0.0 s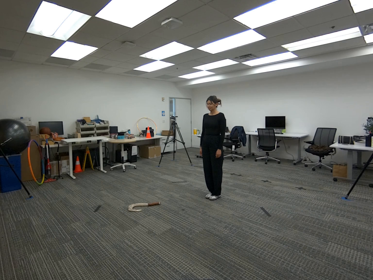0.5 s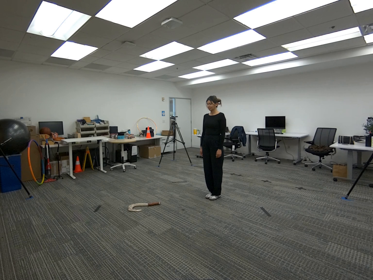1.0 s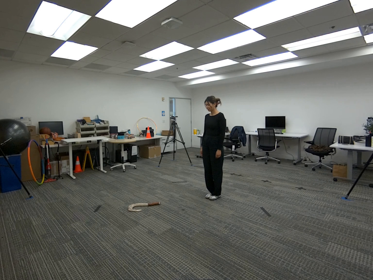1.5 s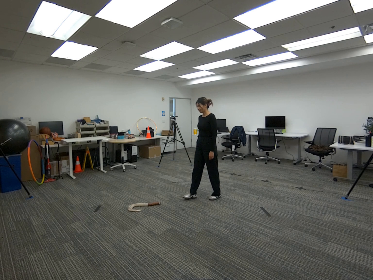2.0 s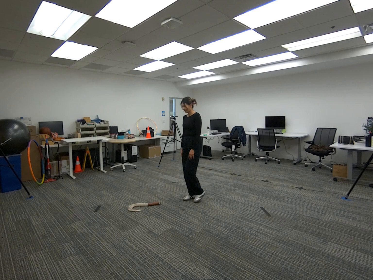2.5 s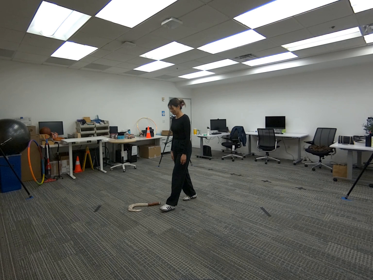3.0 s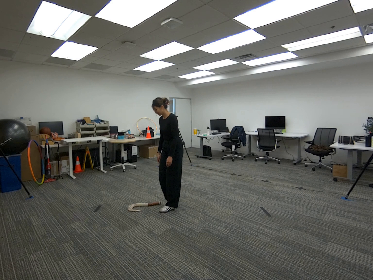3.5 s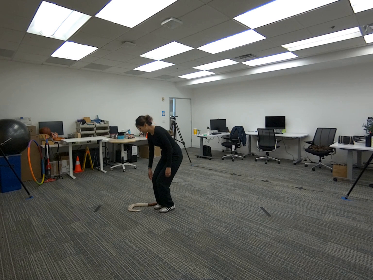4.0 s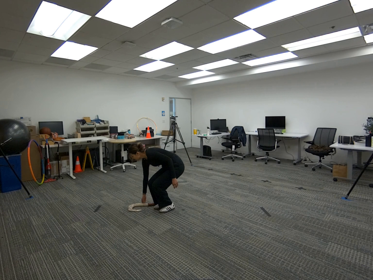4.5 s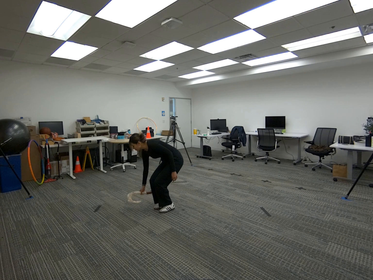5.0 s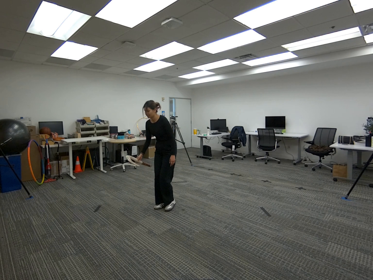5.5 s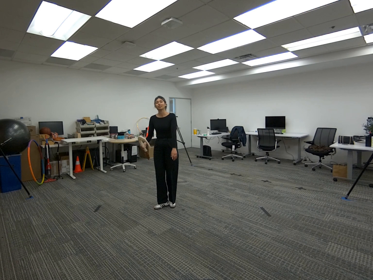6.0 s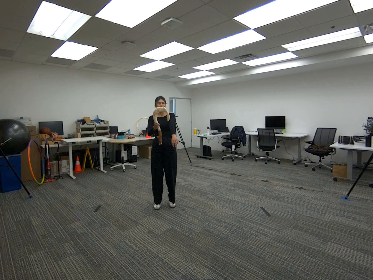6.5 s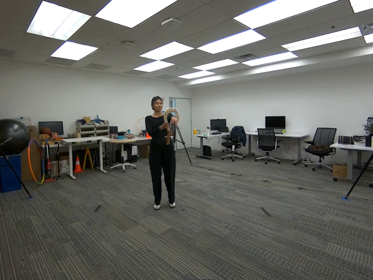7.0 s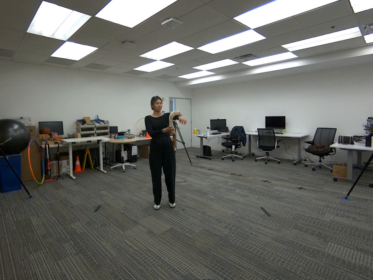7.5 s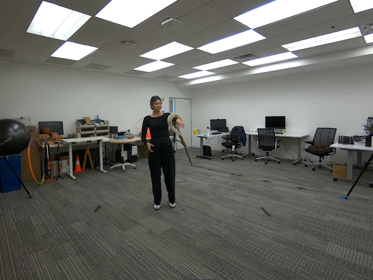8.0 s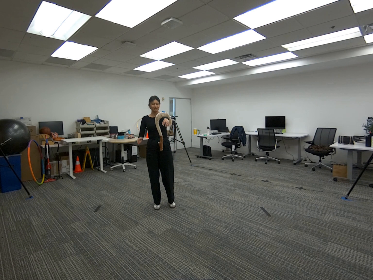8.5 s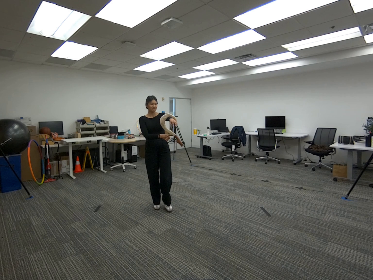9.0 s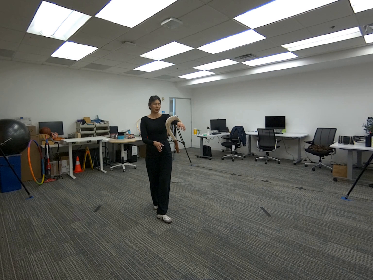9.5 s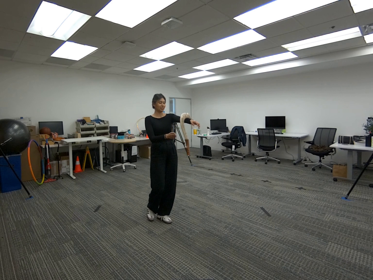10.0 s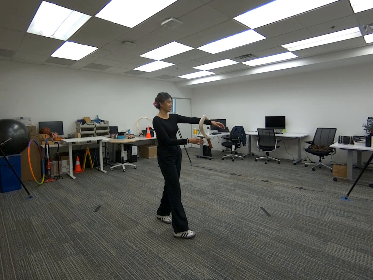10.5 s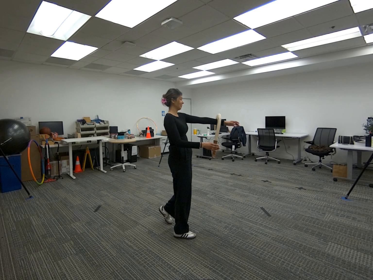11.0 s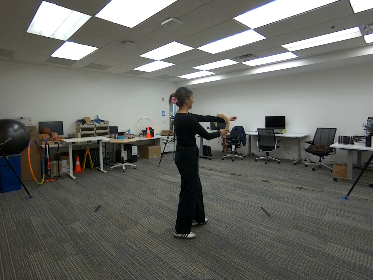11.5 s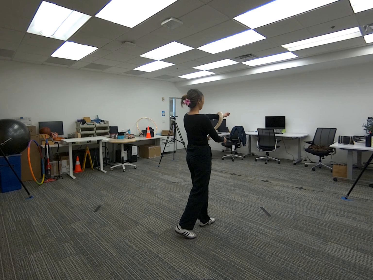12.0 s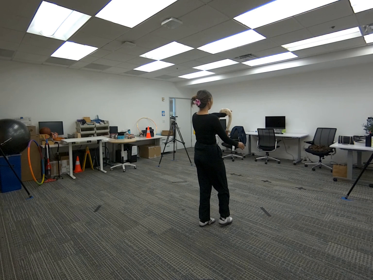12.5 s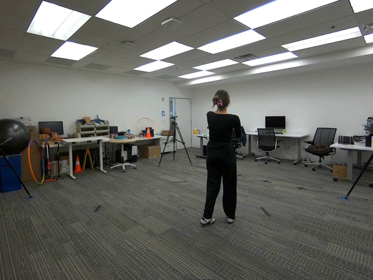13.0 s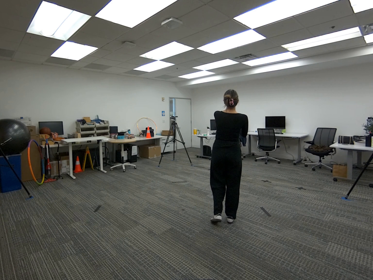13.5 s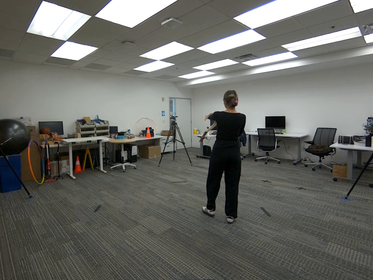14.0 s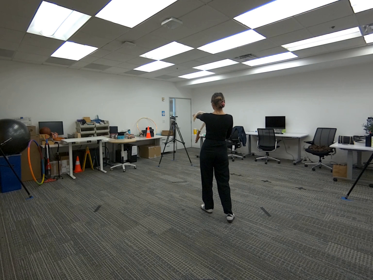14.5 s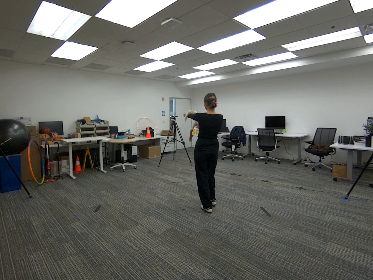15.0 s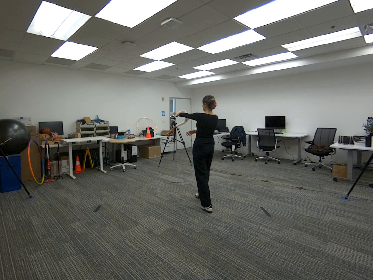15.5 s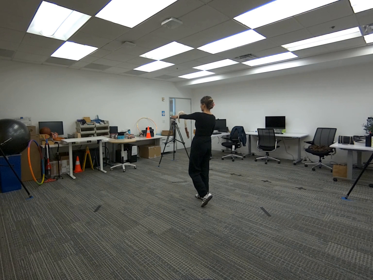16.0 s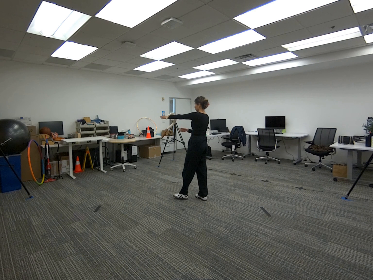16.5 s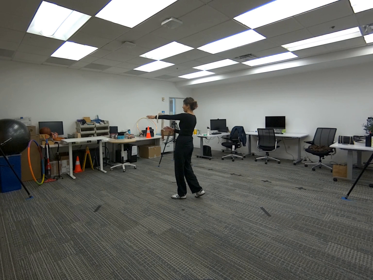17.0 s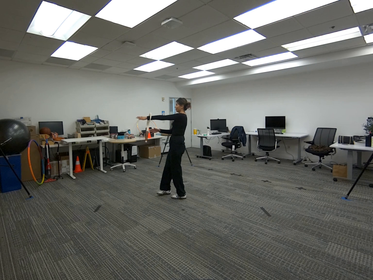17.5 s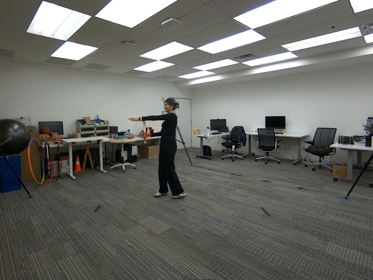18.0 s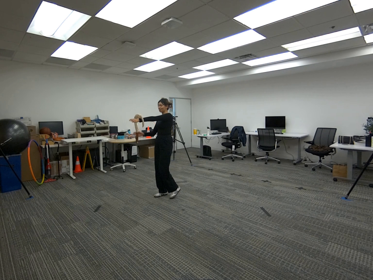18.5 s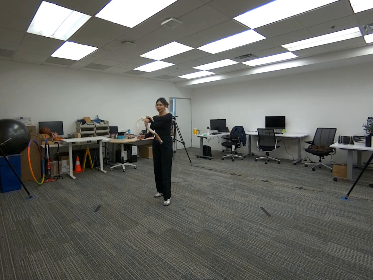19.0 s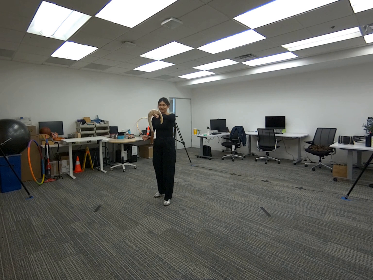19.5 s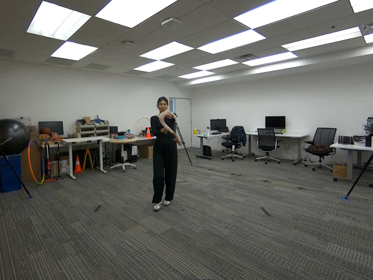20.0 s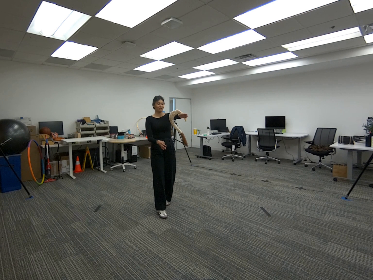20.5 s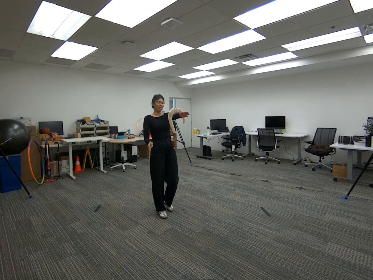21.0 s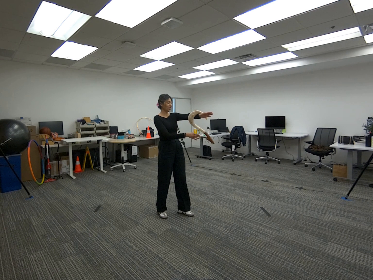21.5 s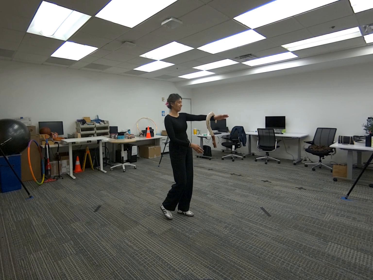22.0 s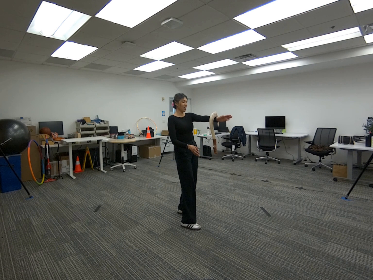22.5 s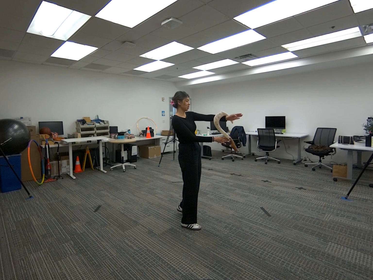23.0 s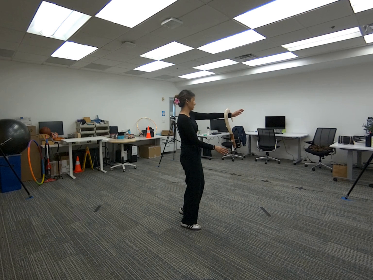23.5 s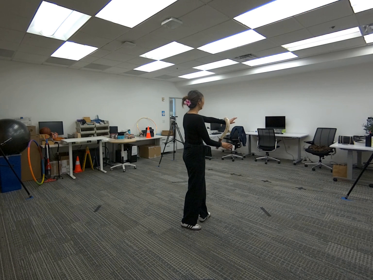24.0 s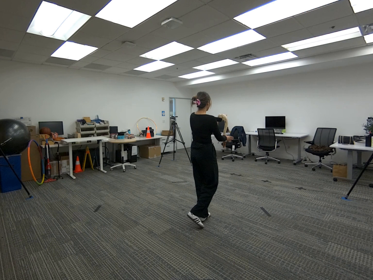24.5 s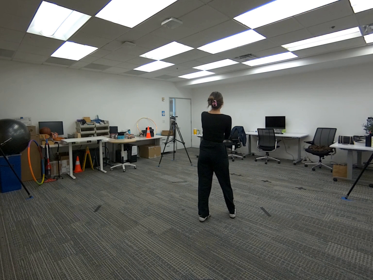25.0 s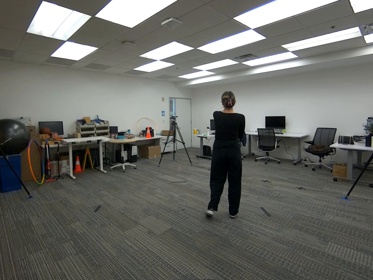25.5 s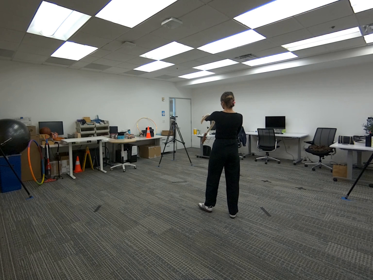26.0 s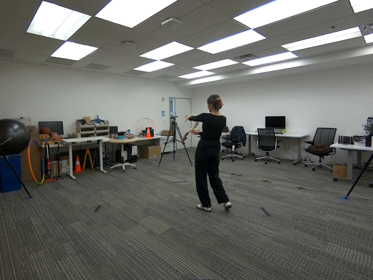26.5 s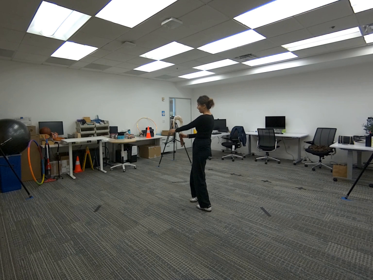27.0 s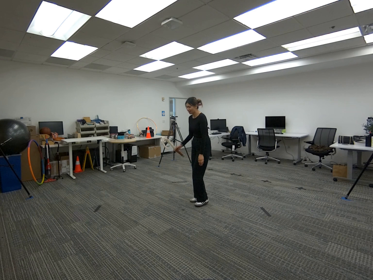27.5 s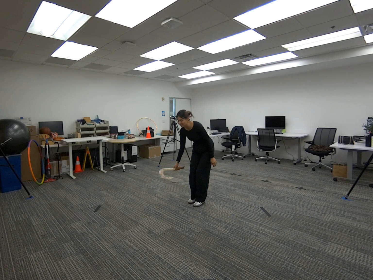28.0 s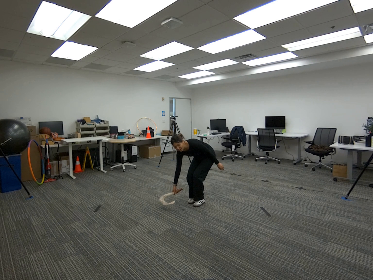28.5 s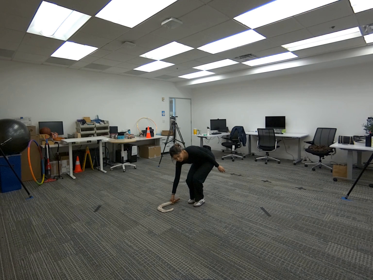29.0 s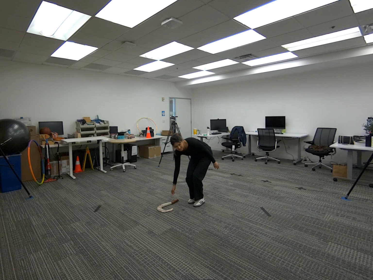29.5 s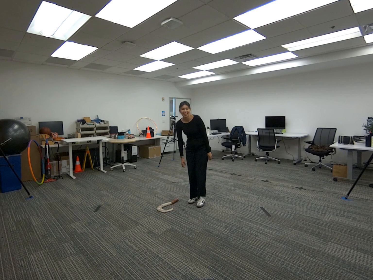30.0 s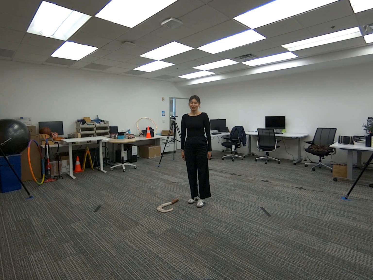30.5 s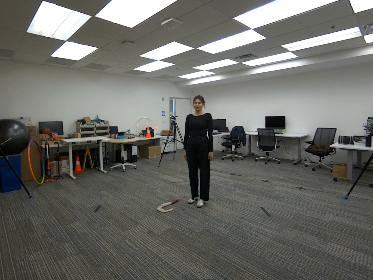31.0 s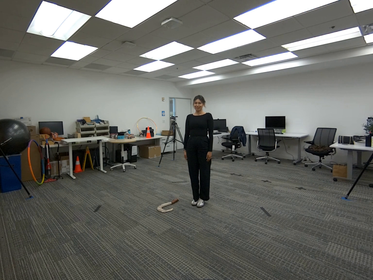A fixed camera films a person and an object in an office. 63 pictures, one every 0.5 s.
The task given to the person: Walk toward the Big Fish Hook lying on the floor. Reach down with your right hand and pick up the hook from the floor. Place the Big Fish Hook over the left wrist, allowing it to hang. Use your right hand to push the hanging hook to initiate the swinging motion. Stop swinging and with your right hand, place the hook on the floor.
